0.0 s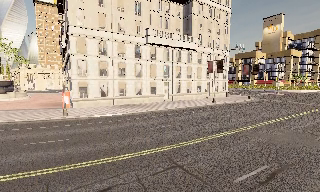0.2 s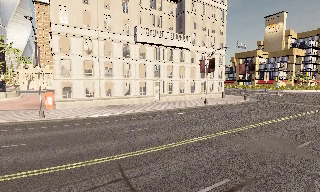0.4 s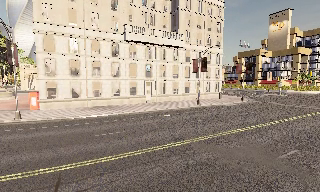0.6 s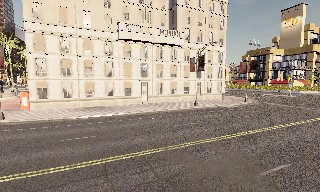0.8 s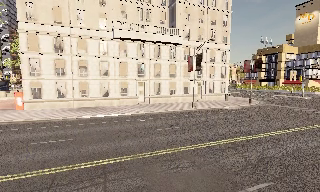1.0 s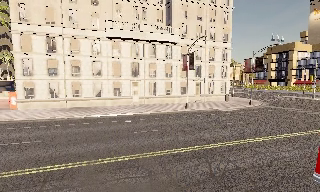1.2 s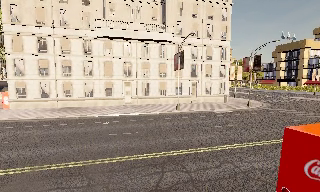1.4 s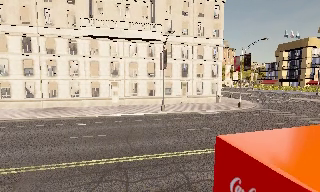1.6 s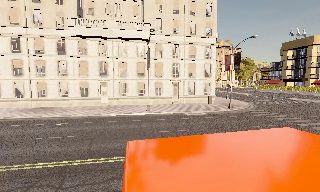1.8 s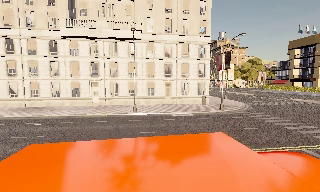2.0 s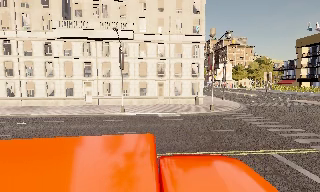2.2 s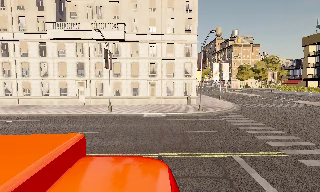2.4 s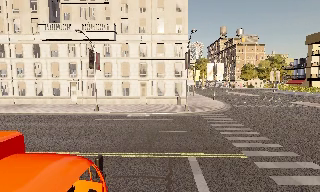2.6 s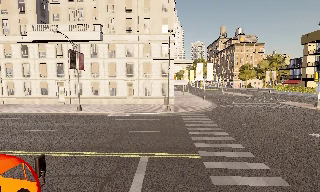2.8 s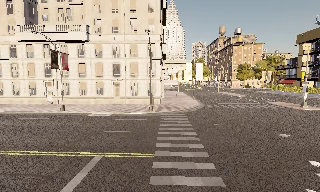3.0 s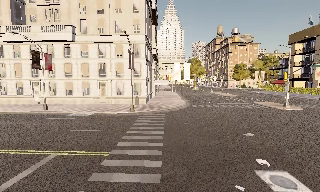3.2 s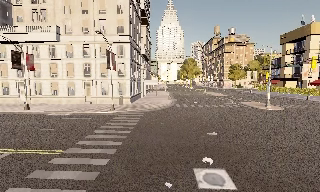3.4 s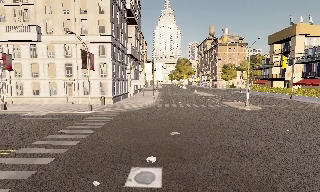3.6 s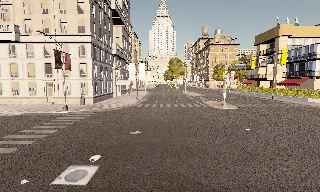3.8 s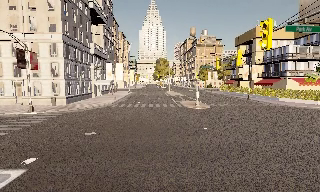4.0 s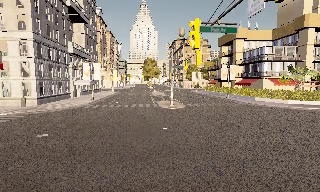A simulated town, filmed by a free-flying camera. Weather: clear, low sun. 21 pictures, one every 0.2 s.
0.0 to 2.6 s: The camera pans to its left, which is counterclockwise from overhead, by about 35 degrees. It travels to its right, about 30 m, so close, fixed things drift to the left.
2.6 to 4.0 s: The camera travels to its right, about 16 m, so close, fixed things drift to the left.
The film runs forward here.
